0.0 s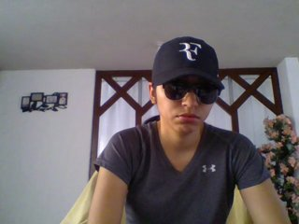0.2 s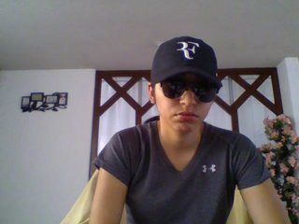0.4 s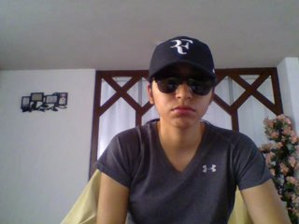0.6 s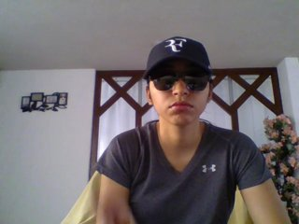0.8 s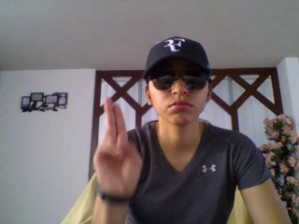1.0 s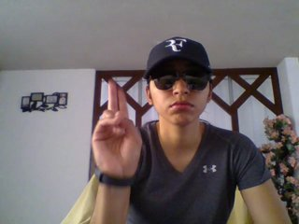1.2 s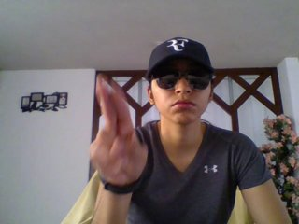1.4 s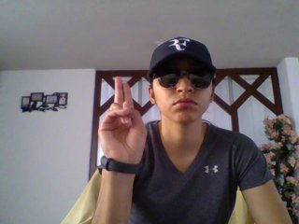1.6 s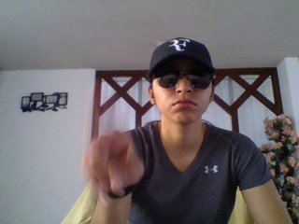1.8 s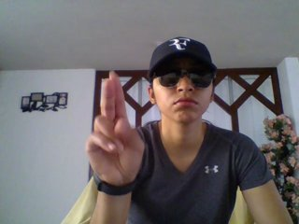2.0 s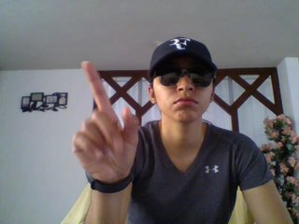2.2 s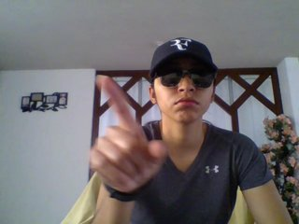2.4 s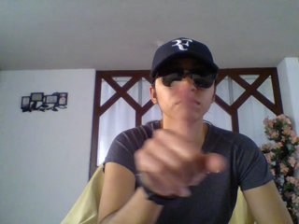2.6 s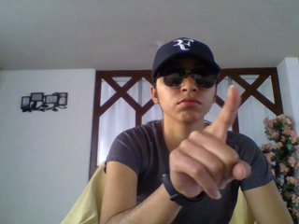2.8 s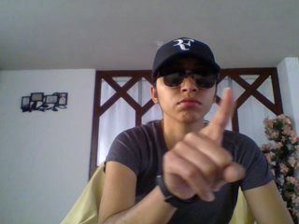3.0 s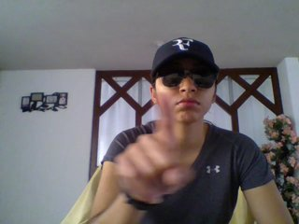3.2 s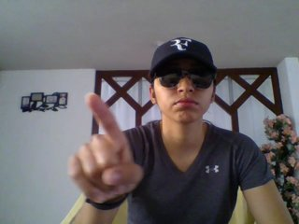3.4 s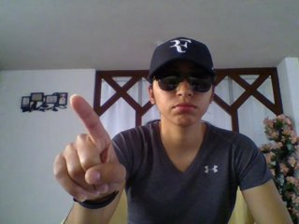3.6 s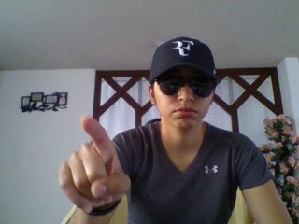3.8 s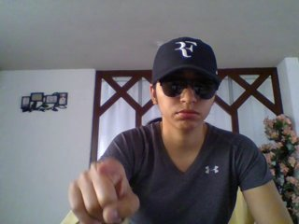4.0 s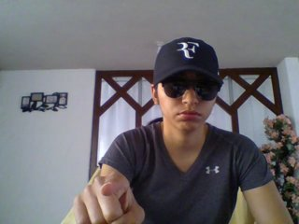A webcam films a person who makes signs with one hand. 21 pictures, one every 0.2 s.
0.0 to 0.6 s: Non-gesture.
0.7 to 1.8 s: Double click with two fingers.
1.9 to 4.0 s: Pointing with one finger.
